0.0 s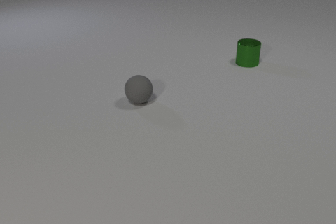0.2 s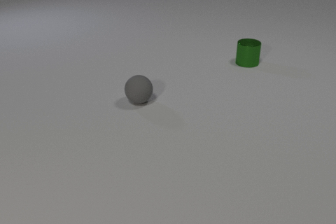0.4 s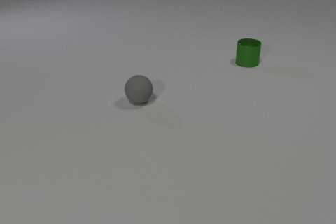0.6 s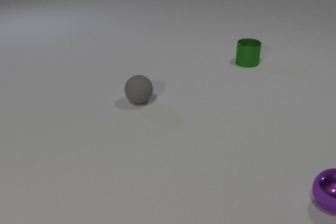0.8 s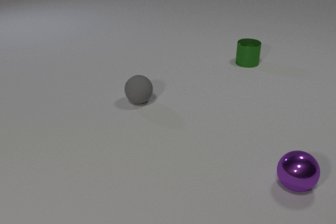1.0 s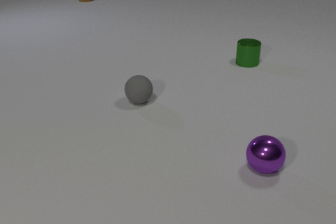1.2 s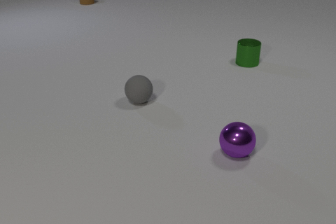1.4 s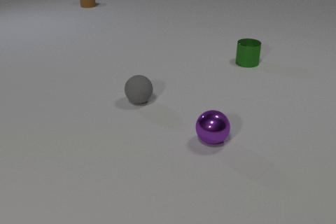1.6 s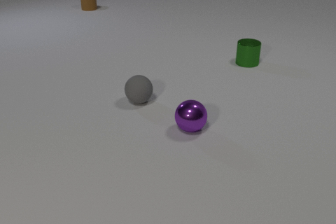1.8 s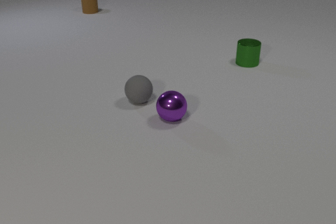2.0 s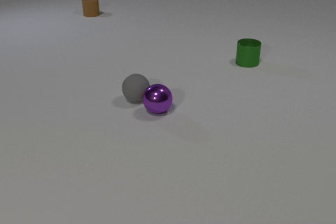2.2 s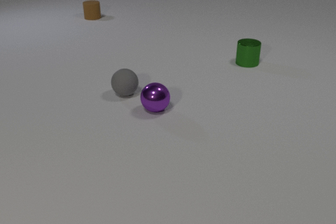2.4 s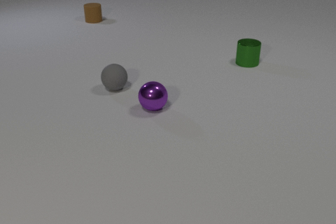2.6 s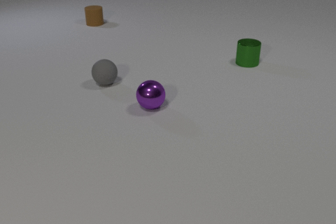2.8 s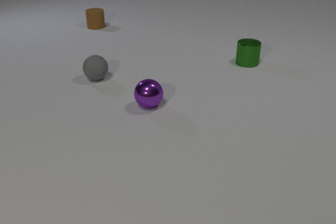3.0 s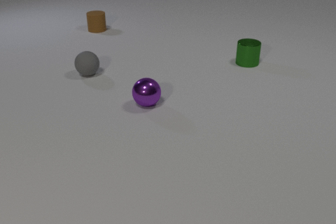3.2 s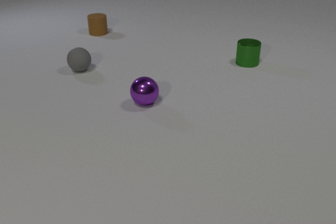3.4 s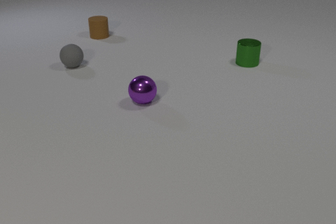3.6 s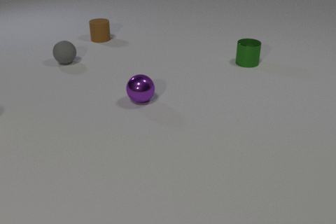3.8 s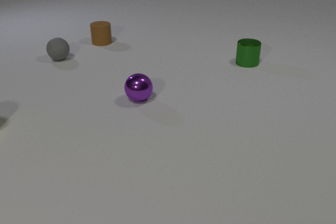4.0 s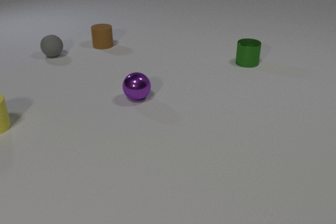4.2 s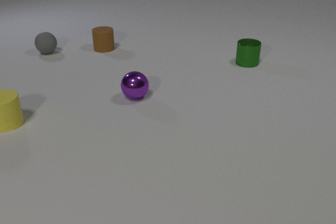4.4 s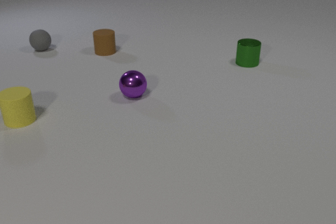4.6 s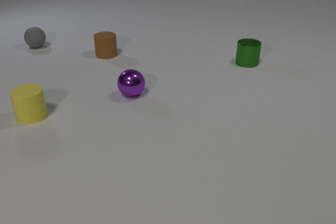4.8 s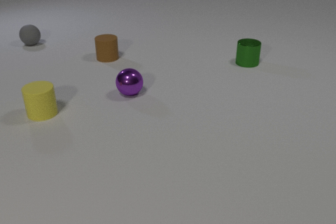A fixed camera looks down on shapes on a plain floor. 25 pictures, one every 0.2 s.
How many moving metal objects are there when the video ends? 1.
Are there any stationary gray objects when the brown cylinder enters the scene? yes.
How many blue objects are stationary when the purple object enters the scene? 0.
0.0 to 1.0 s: The purple metal sphere comes in at the right edge, rolls to the left and away from the camera. The brown rubber cylinder comes in at the top edge, slides toward the camera.
1.0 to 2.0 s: The purple metal sphere rolls to the left and away from the camera. The brown rubber cylinder slides toward the camera. The purple metal sphere and the gray rubber sphere collide.
2.0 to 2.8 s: The purple metal sphere rolls away from the camera and to the left. The gray rubber sphere rolls away from the camera and to the left. The brown rubber cylinder slides toward the camera.
2.8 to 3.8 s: The purple metal sphere rolls away from the camera and to the left. The gray rubber sphere rolls away from the camera and to the left. The brown rubber cylinder slides toward the camera.
3.8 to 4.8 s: The purple metal sphere rolls away from the camera and to the left. The gray rubber sphere rolls away from the camera and to the left. The brown rubber cylinder slides toward the camera. The yellow rubber cylinder comes in at the left edge, slides to the right.
